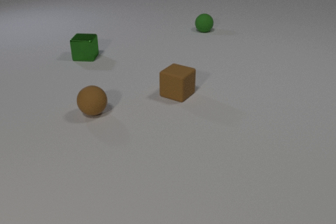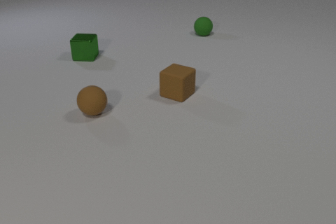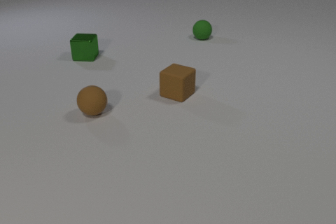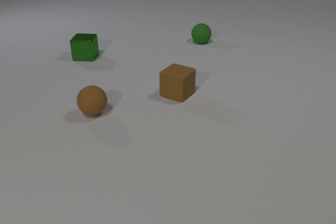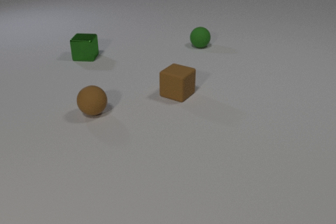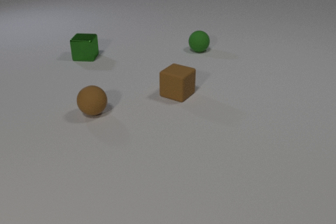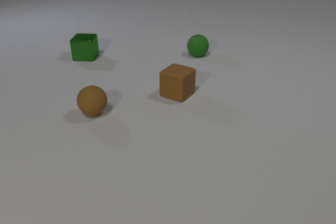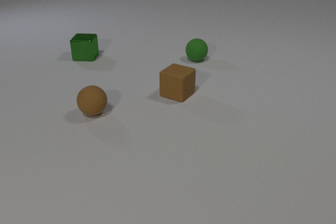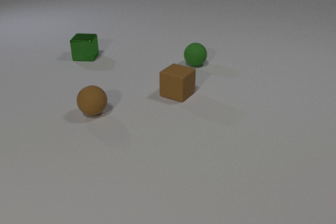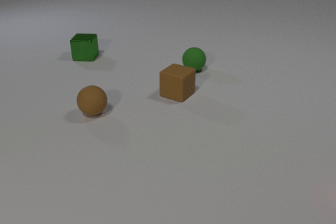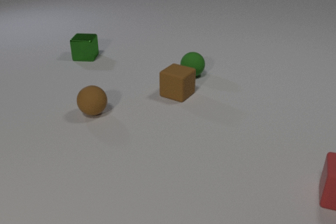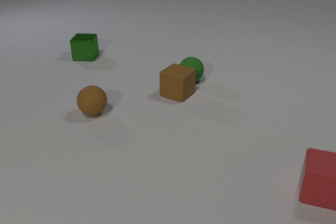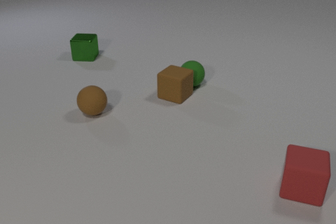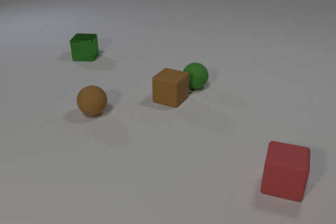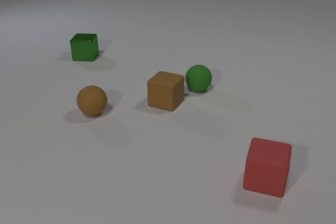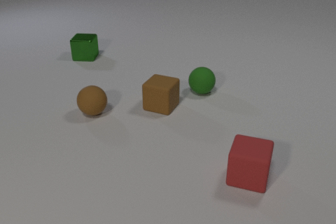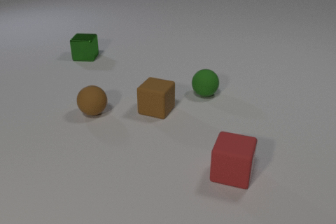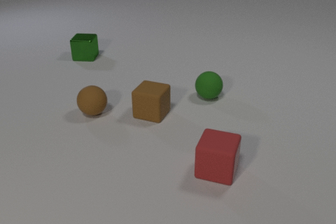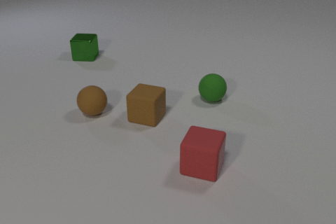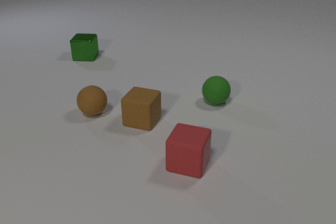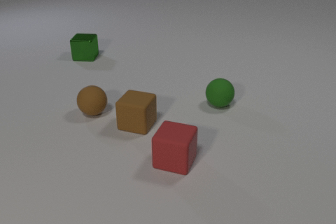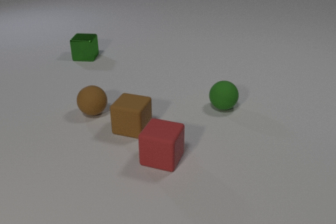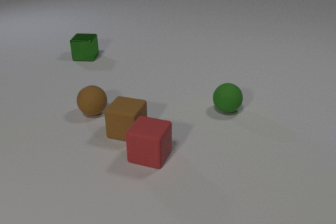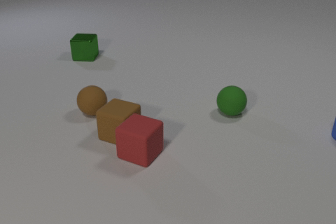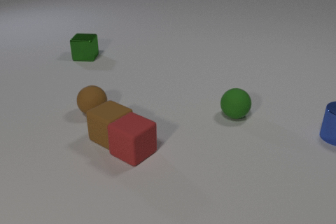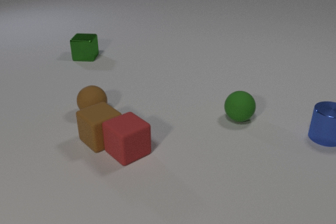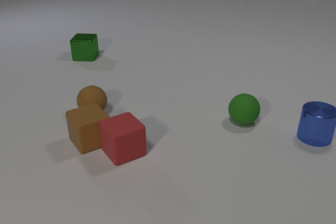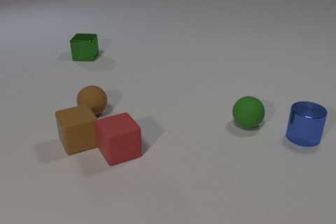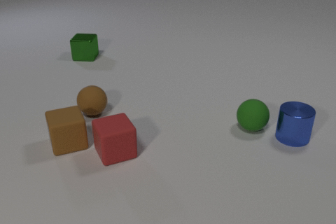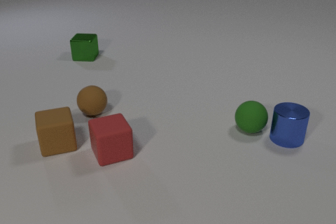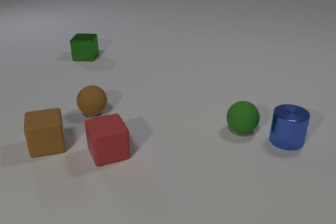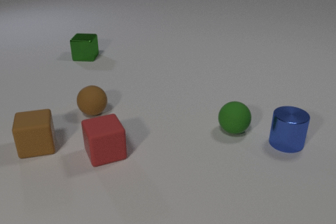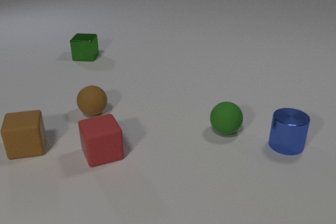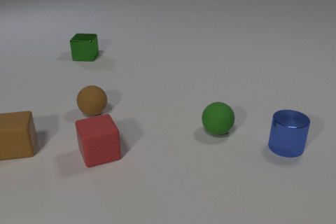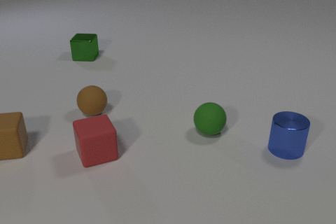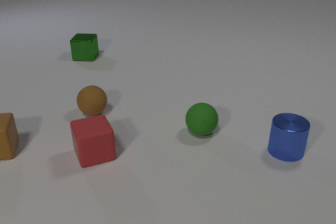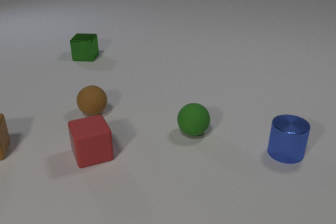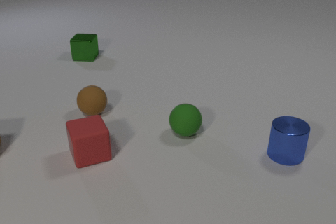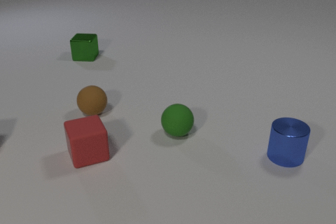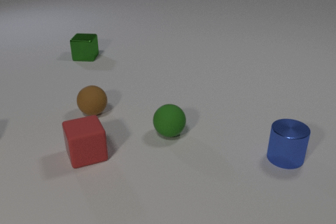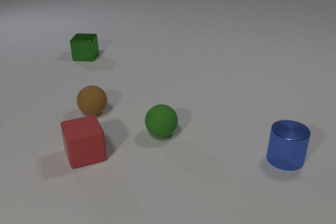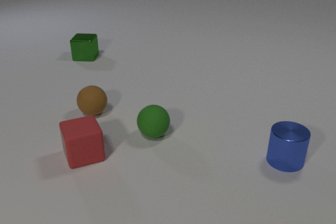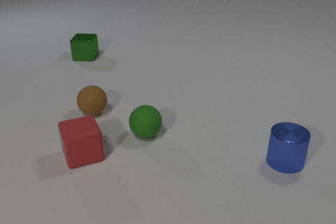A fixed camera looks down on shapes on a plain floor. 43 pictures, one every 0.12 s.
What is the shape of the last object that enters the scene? cylinder.
Are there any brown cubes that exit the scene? yes.
How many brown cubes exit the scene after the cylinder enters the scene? 1.
0.00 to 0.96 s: The green rubber sphere rolls toward the camera.
0.96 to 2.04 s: The green rubber sphere rolls toward the camera. The brown rubber cube slides toward the camera and to the left. The red rubber cube comes in at the right edge, slides to the left. The green rubber sphere and the brown rubber cube collide.
2.04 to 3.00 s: The green rubber sphere rolls toward the camera and to the right. The brown rubber cube slides to the left and toward the camera, spins clockwise seen from above by about 30 degrees, its near face sliding to the left. The blue metal cylinder comes in at the right edge, slides to the left and toward the camera. The red rubber cube slides to the left, spins clockwise seen from above by about 30 degrees, its near face sliding to the left. The brown rubber cube and the red rubber cube collide.
3.00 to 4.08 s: The green rubber sphere rolls toward the camera and to the left. The brown rubber cube slides to the left, spins clockwise seen from above by about 30 degrees, its near face sliding to the left. The blue metal cylinder slides to the left and toward the camera. The red rubber cube slides to the left. The green rubber sphere and the blue metal cylinder collide.
4.08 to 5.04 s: The green rubber sphere rolls to the left. The brown rubber cube slides to the left, leaves at the left edge. The blue metal cylinder slides toward the camera. The red rubber cube slides to the left.
